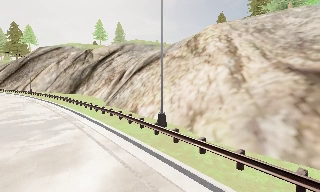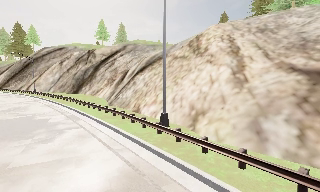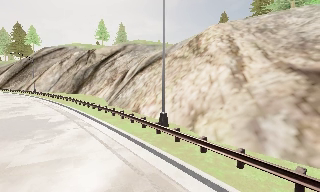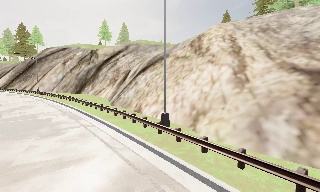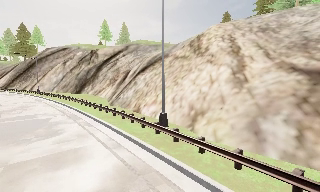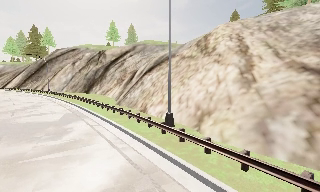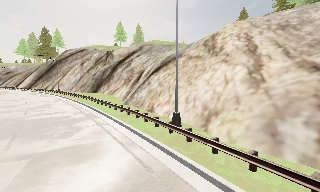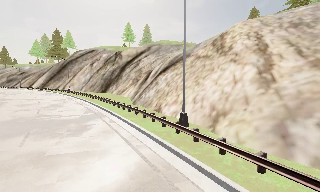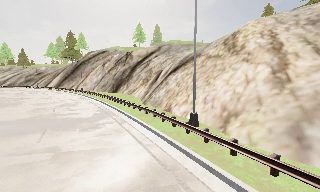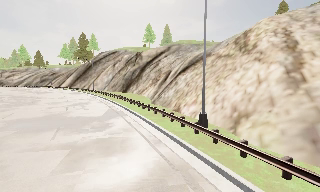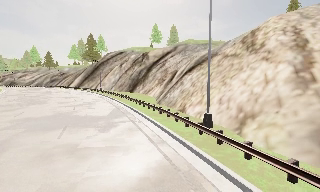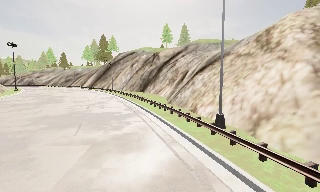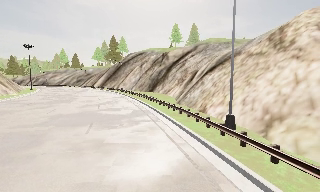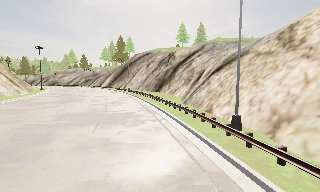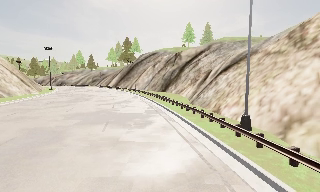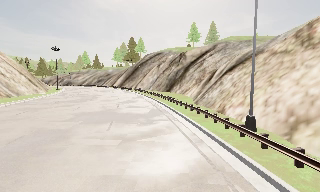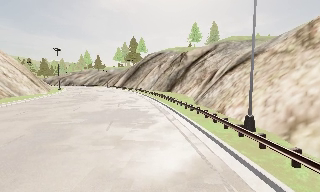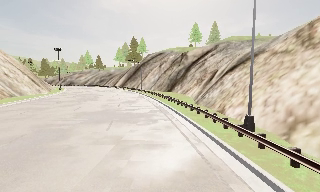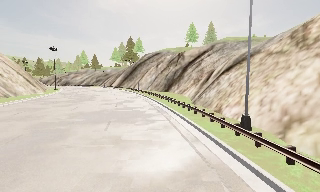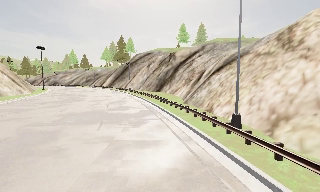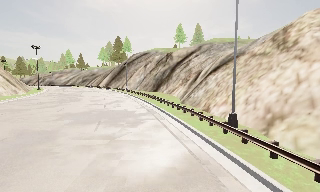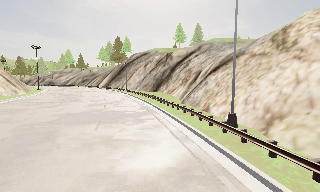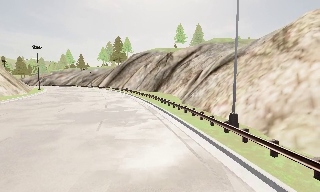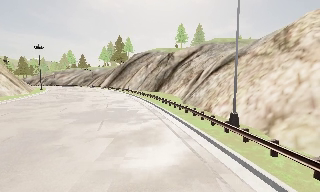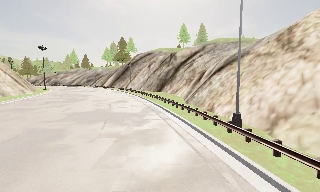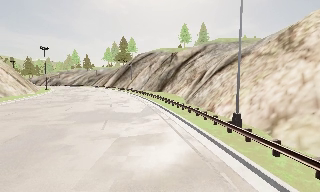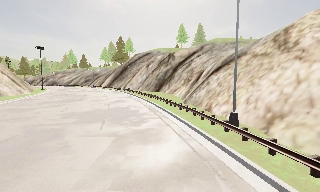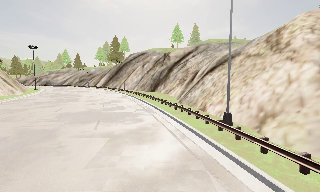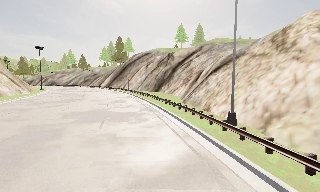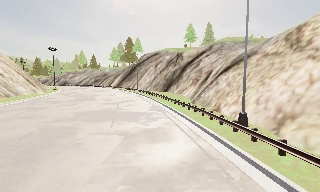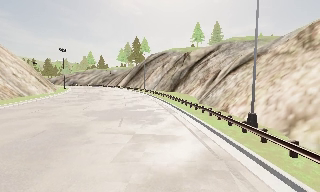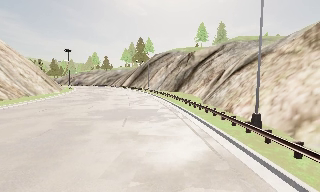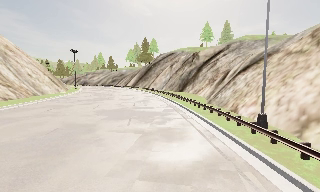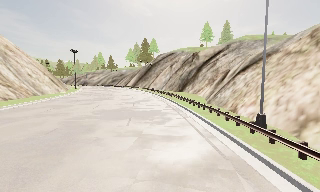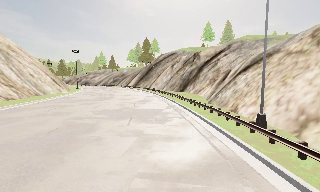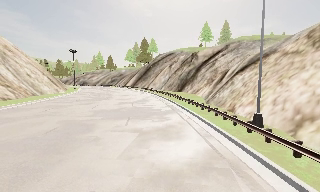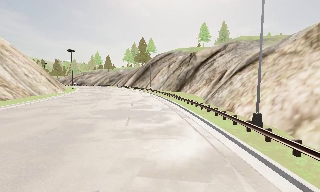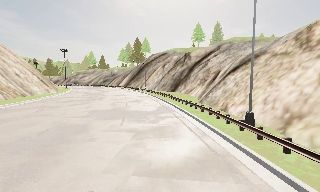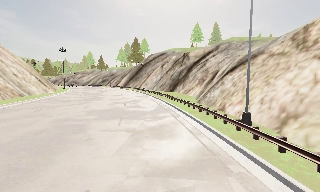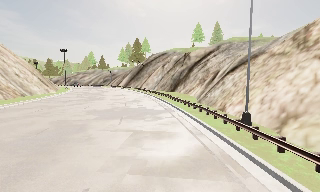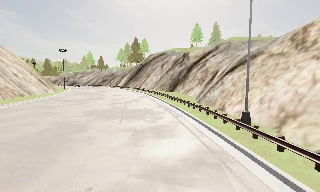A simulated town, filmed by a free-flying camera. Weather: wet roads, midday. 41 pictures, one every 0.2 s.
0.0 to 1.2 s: The camera shifts only a little, or ends up much as it began.
1.2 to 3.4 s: The camera swings to its left by about 25 degrees, and the scene slides to the right.
3.4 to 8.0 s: The camera travels backward, about 1 m, so what stands in front gets smaller.
The film runs backward here.
